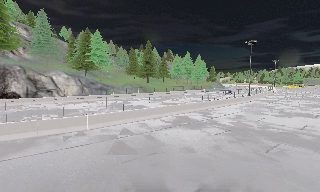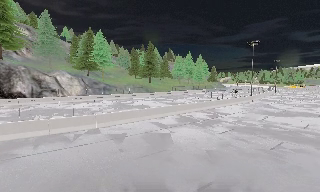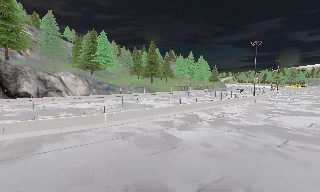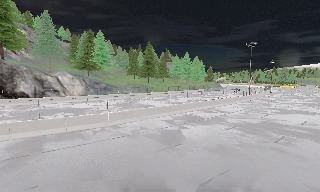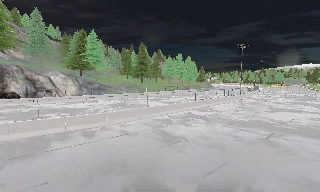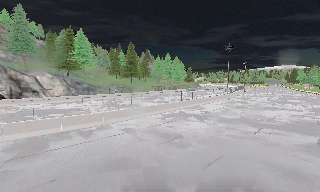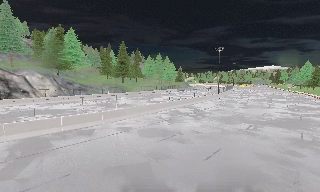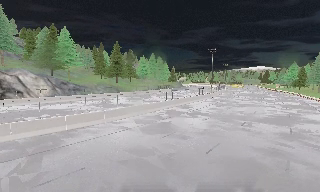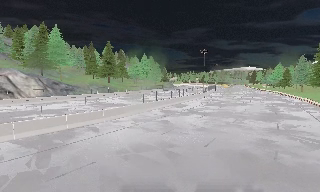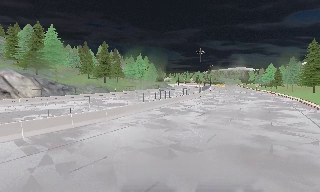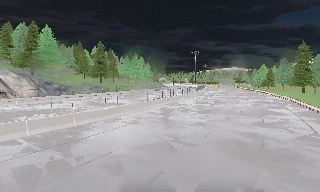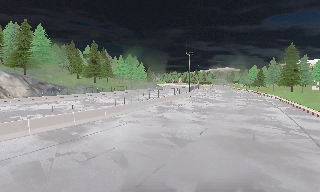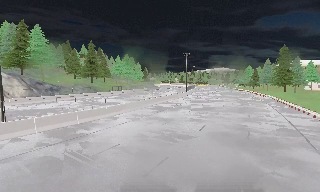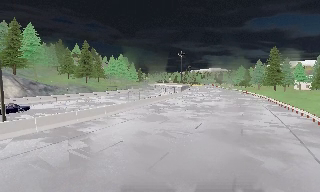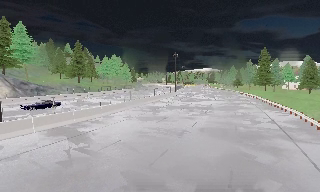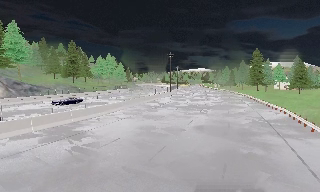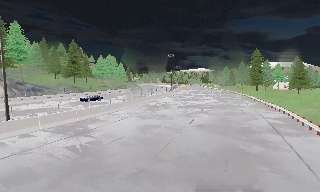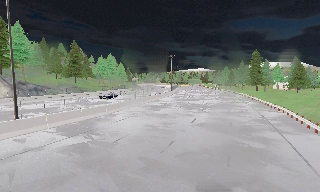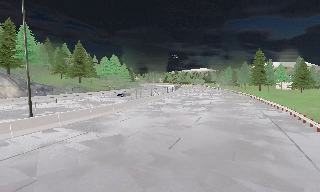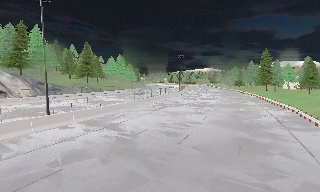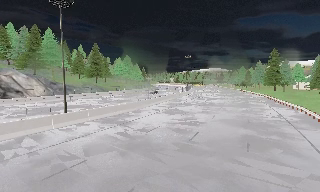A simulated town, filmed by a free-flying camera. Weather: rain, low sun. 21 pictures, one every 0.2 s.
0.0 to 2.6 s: The camera pans to its right, which is clockwise from overhead, by about 30 degrees. It travels backward and to its left, about 11 m, so what stands in front gets smaller.
2.6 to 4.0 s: The camera travels backward and to its left, about 4.5 m, so what stands in front gets smaller.
The film runs backward here.
